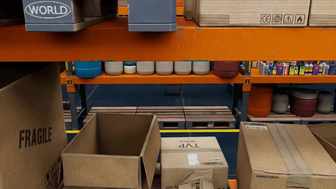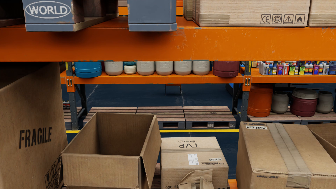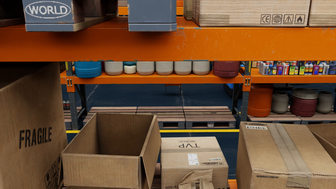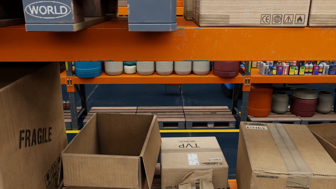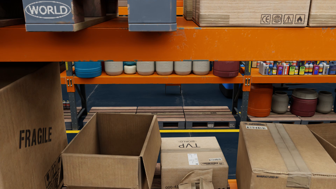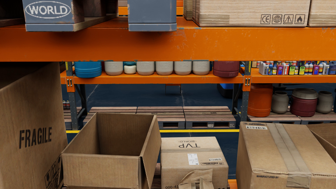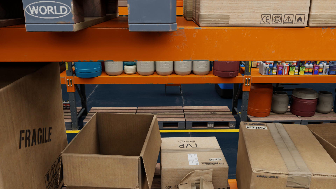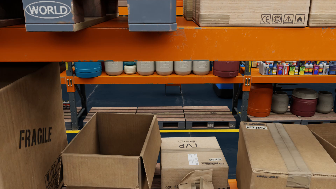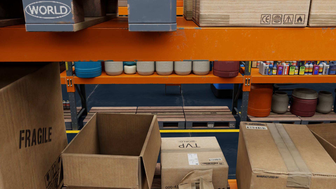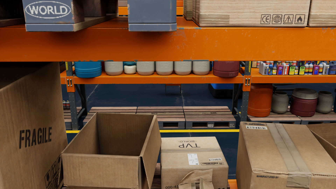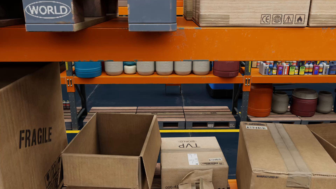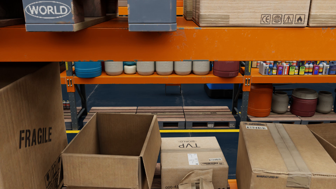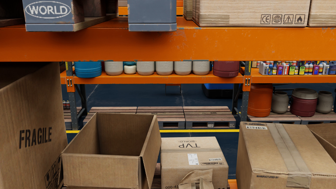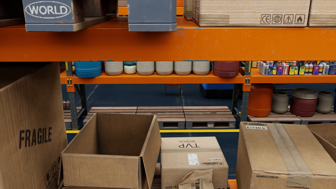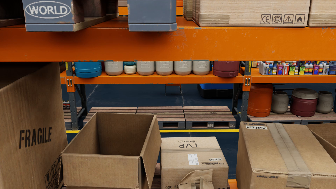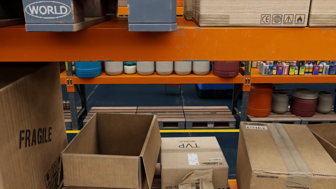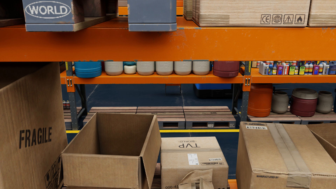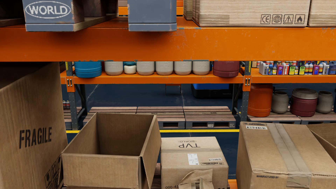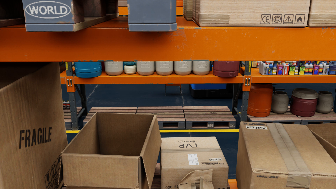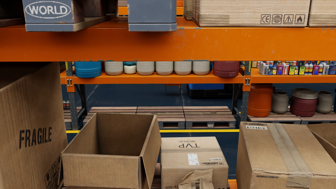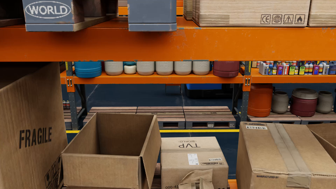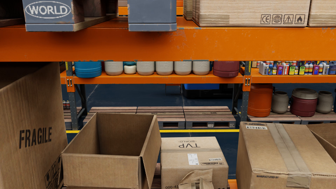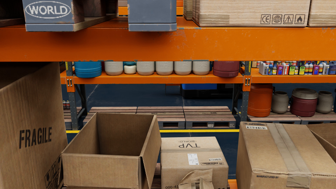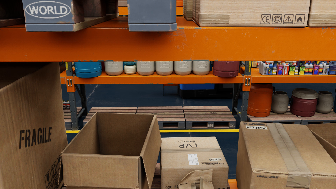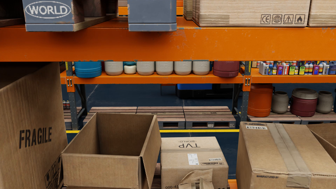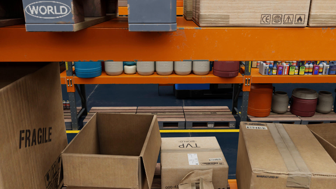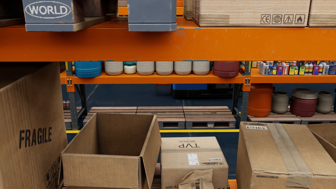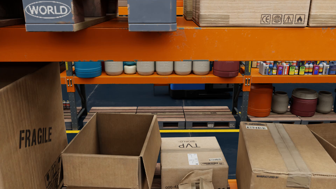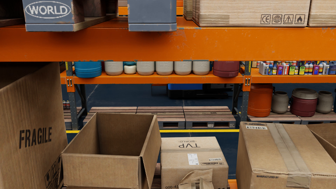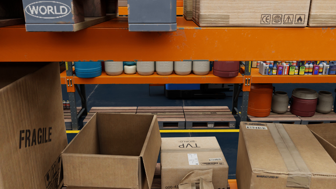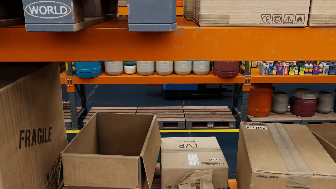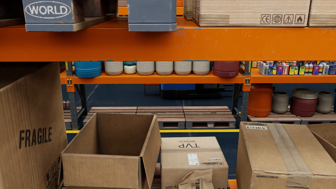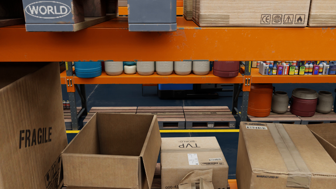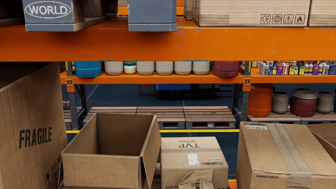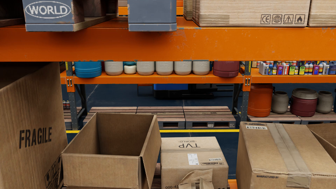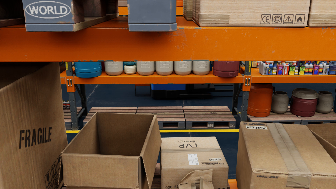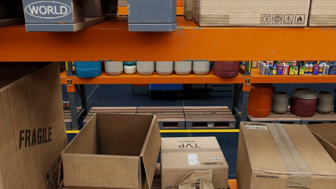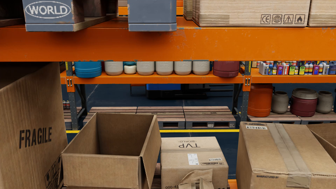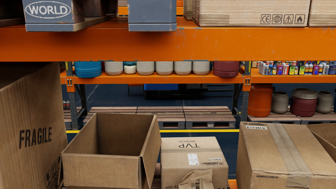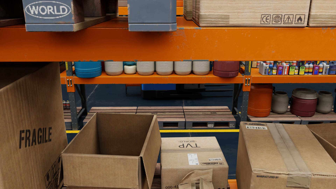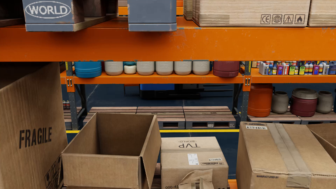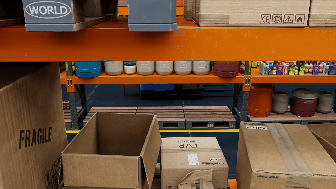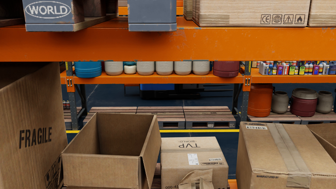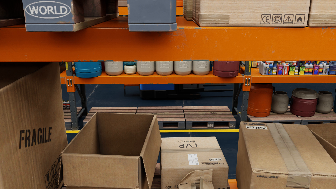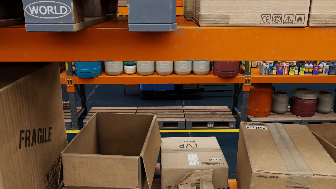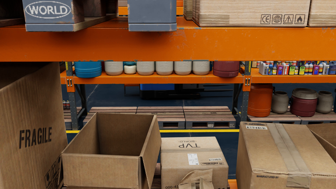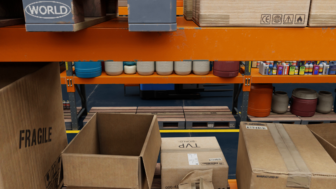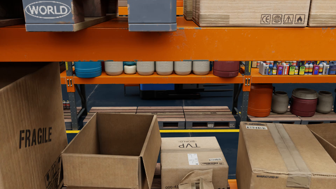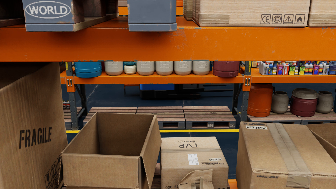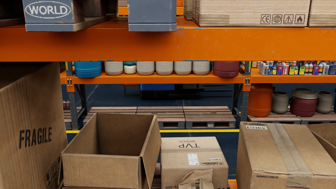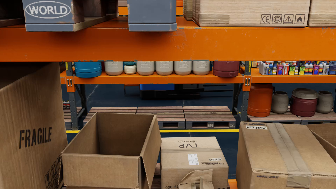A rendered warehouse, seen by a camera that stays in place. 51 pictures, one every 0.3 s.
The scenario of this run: A forklift runs into an object in its way.
